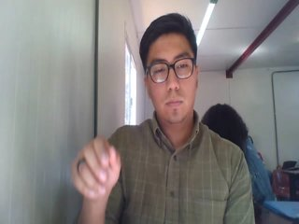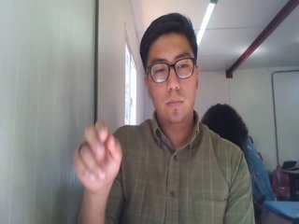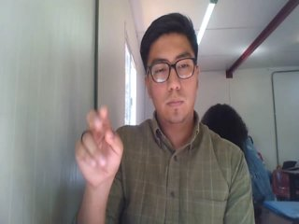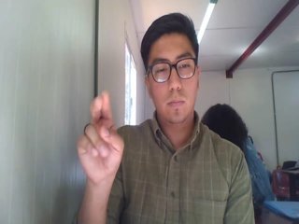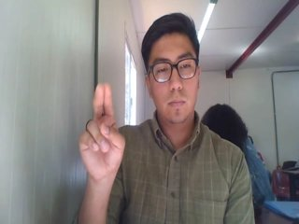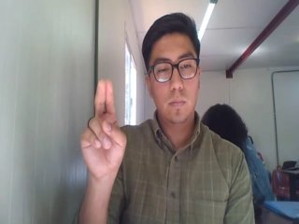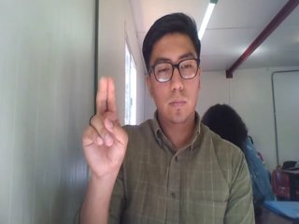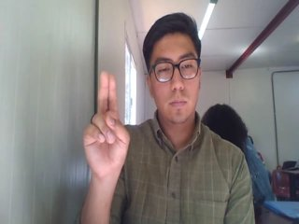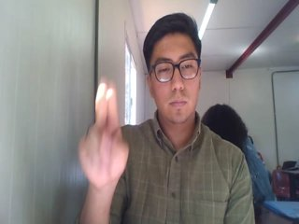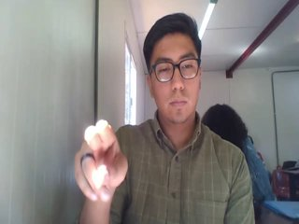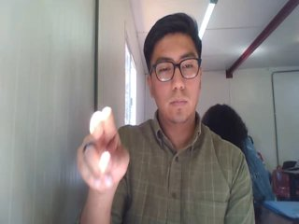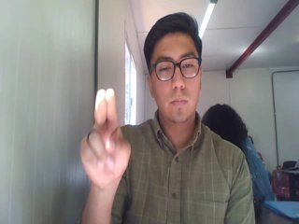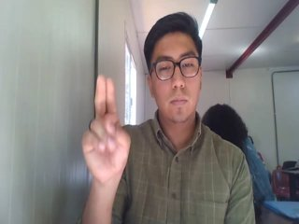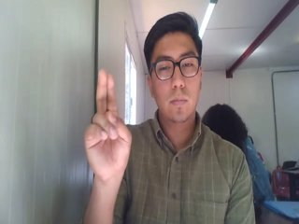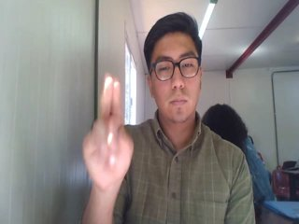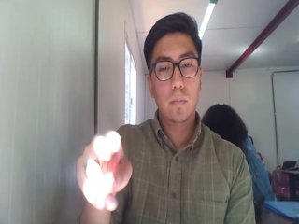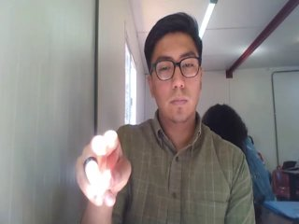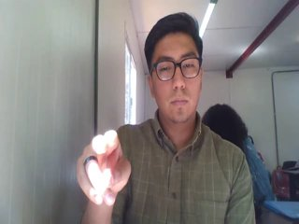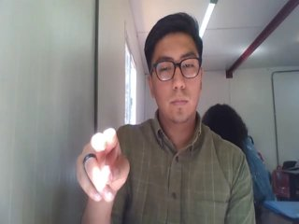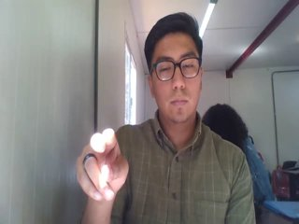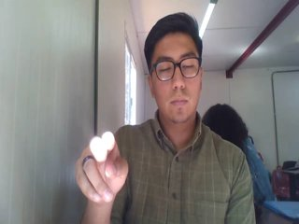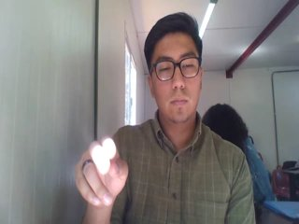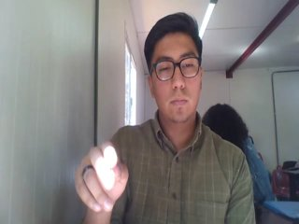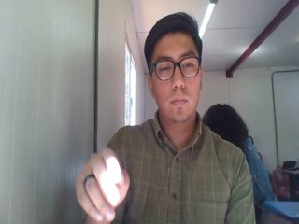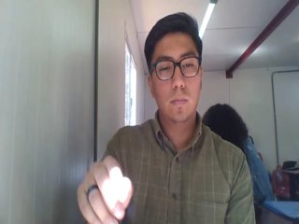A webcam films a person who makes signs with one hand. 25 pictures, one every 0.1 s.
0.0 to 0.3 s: Pointing with one finger.
0.4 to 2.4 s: Click with two fingers.
